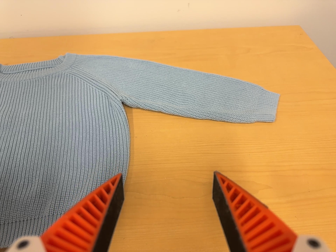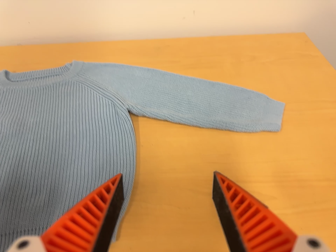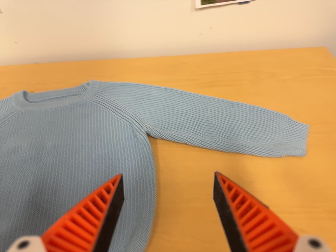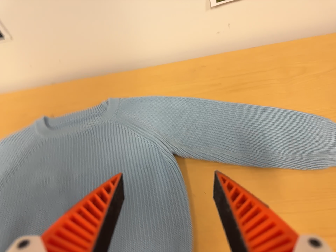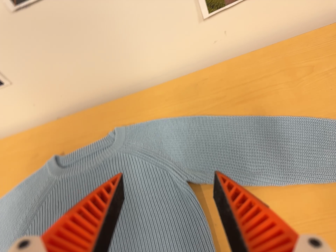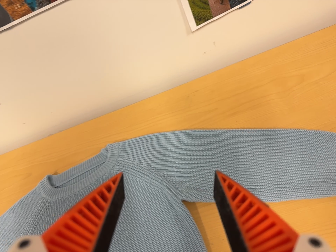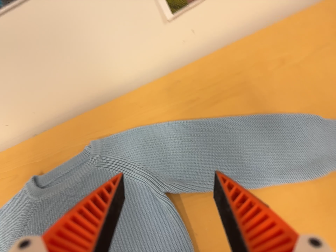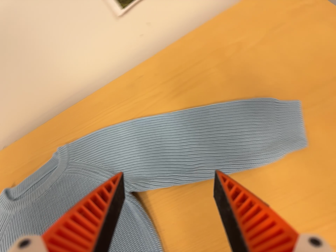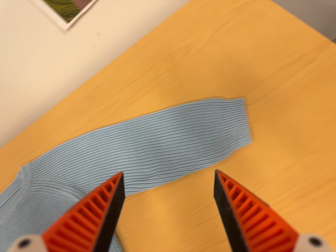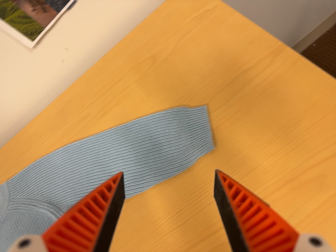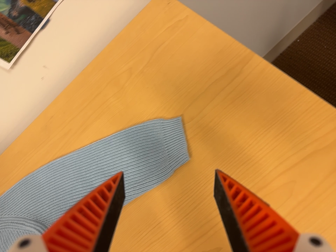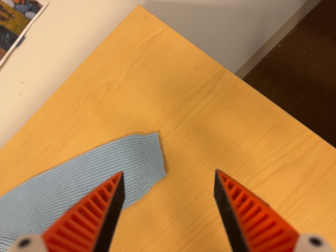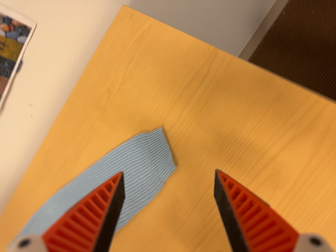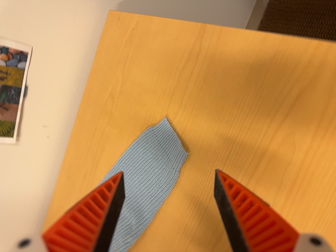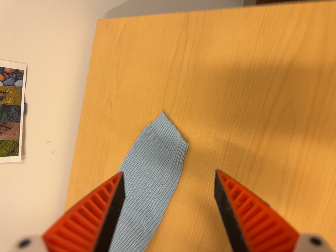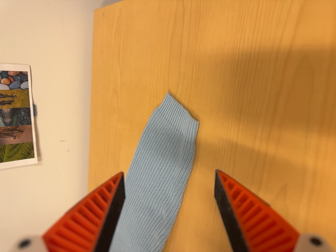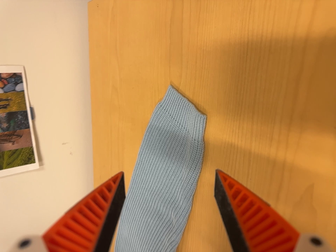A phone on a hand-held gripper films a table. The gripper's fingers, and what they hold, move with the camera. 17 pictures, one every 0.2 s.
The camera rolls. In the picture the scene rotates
counterclockwise.
0.0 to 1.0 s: The camera travels toward the top of its view, about 22 cm, so close, fixed things drift downward. It rolls about its line of sight by about 15 degrees, and the scene rotates counterclockwise.
1.0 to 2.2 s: The camera travels to its right, about 28 cm, so close, fixed things drift to the left. It rolls about its line of sight by about 25 degrees, and the scene rotates counterclockwise.
2.2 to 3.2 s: The camera pans to its left by about 20 degrees. It travels to its right, forward and toward the bottom of its view, about 16 cm. It rolls about its line of sight by about 40 degrees, and the scene rotates counterclockwise.
The film runs forward here.
